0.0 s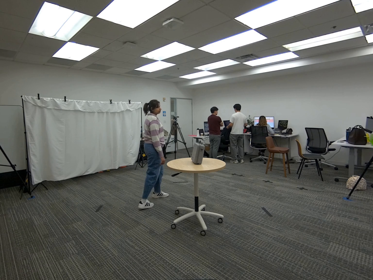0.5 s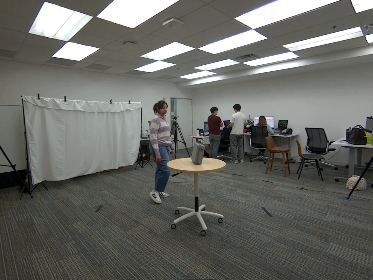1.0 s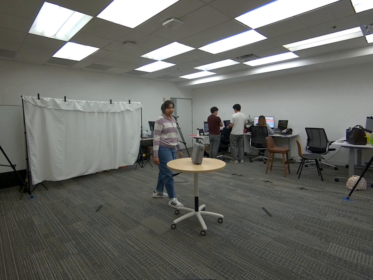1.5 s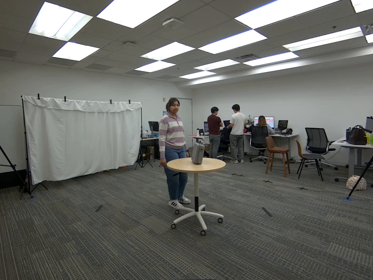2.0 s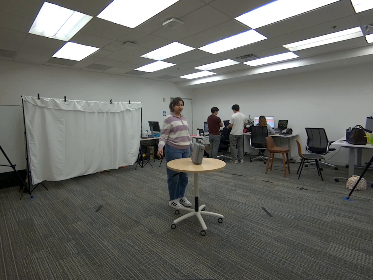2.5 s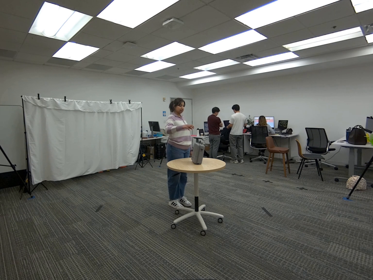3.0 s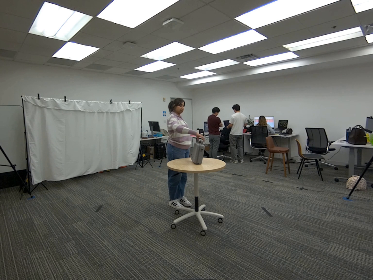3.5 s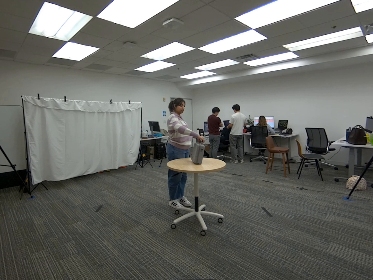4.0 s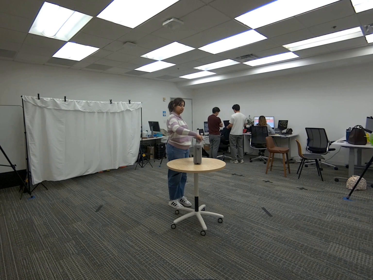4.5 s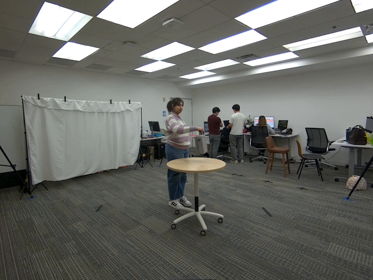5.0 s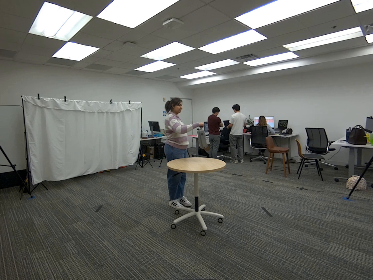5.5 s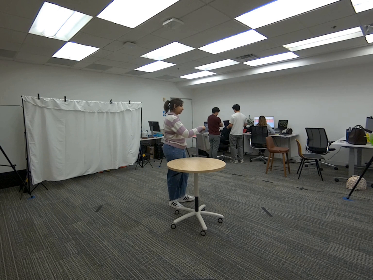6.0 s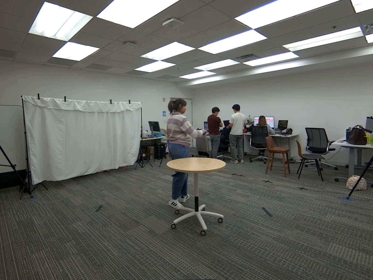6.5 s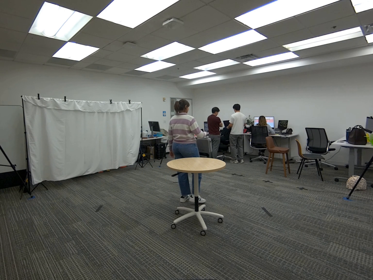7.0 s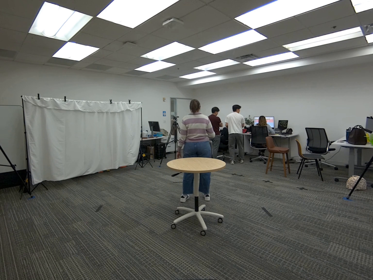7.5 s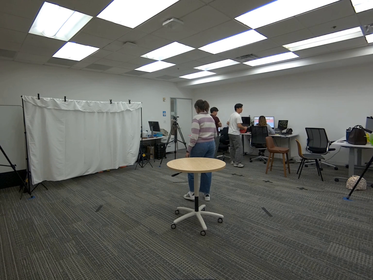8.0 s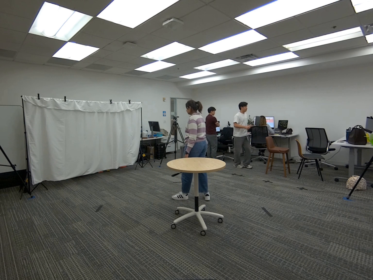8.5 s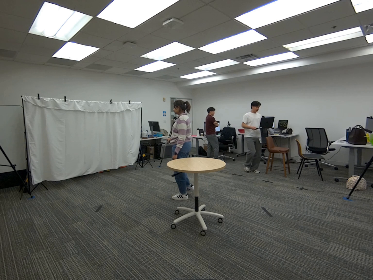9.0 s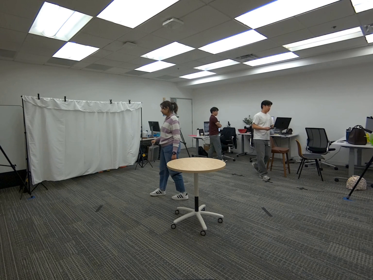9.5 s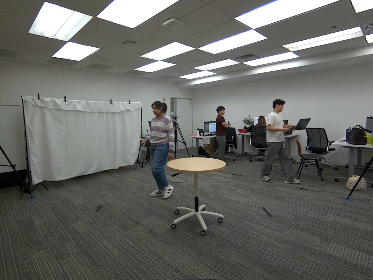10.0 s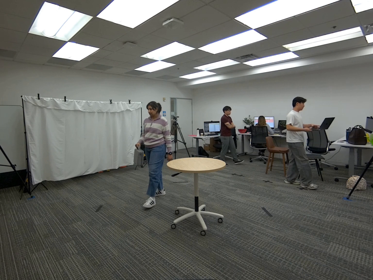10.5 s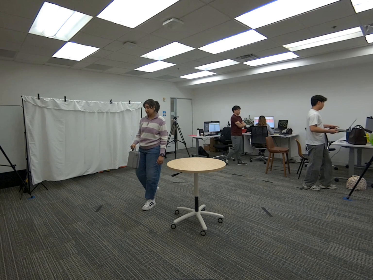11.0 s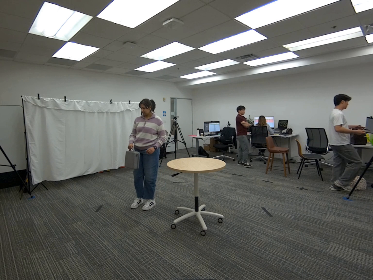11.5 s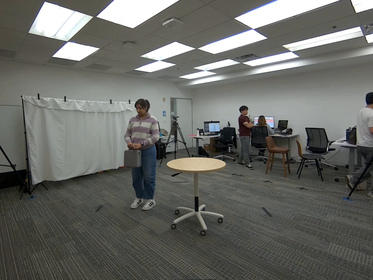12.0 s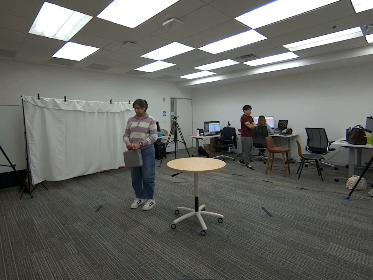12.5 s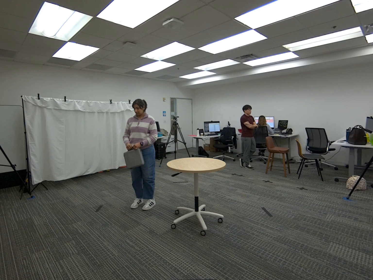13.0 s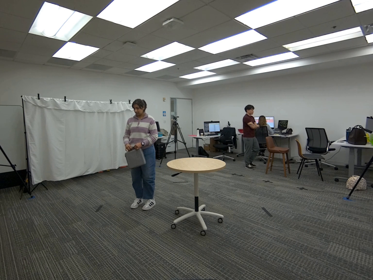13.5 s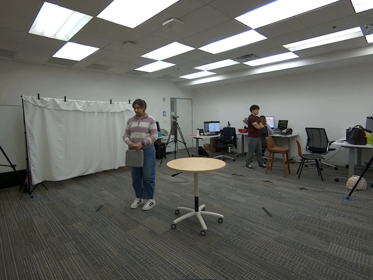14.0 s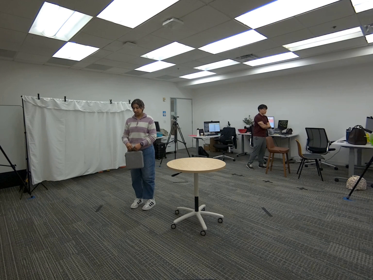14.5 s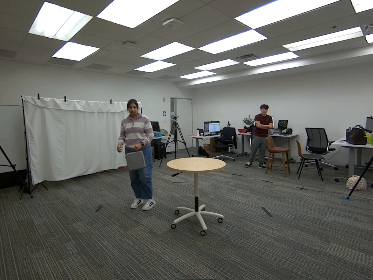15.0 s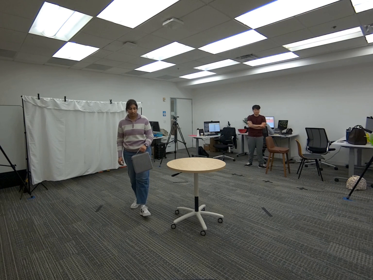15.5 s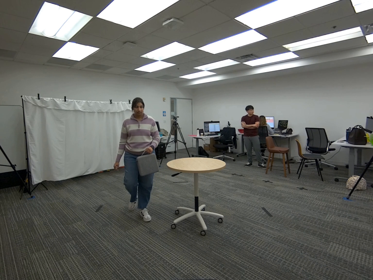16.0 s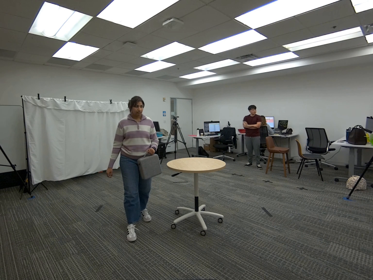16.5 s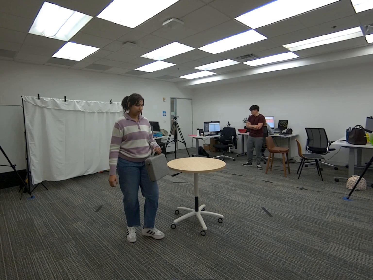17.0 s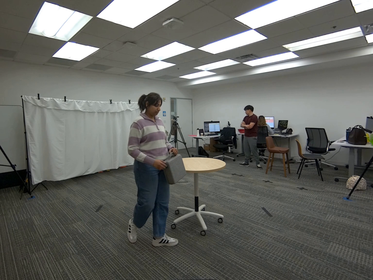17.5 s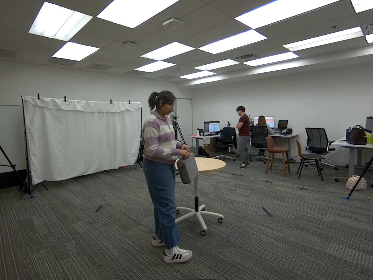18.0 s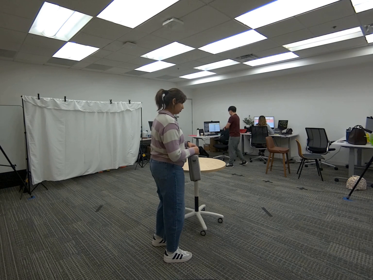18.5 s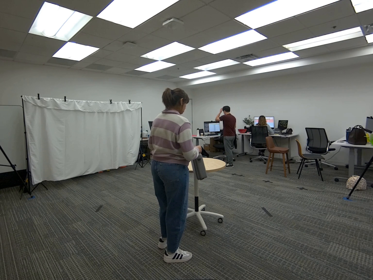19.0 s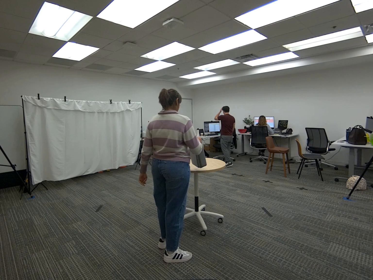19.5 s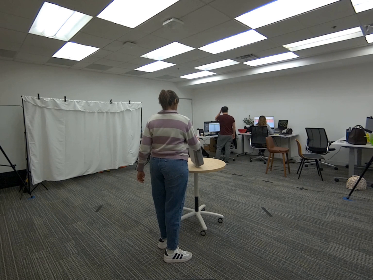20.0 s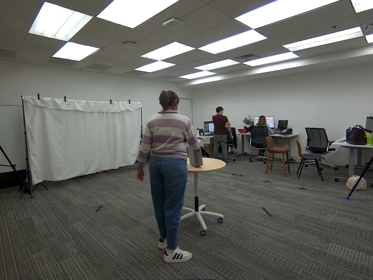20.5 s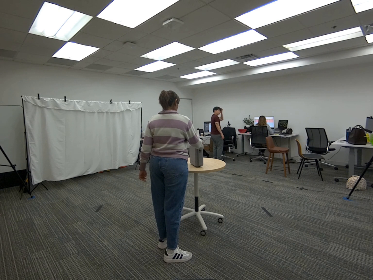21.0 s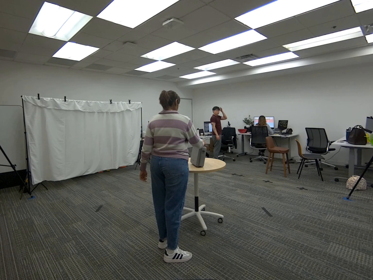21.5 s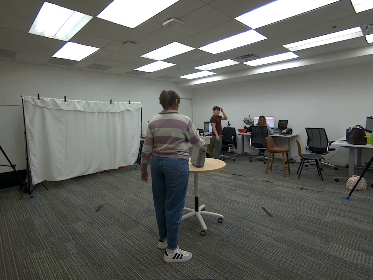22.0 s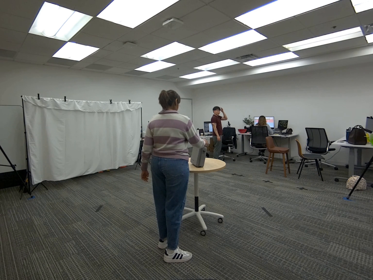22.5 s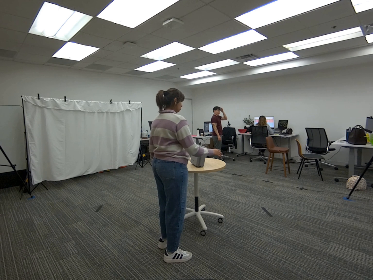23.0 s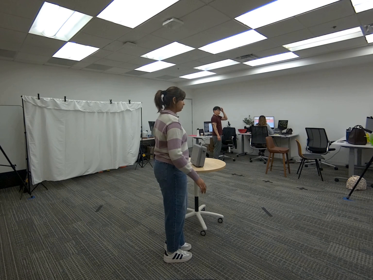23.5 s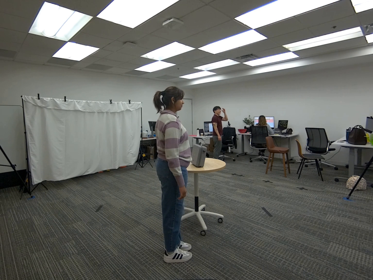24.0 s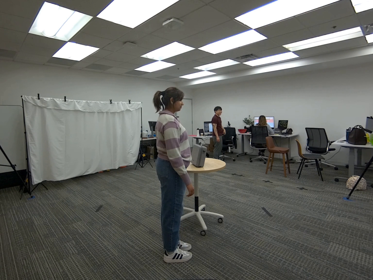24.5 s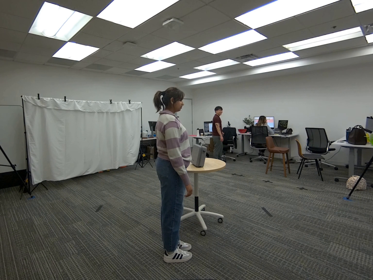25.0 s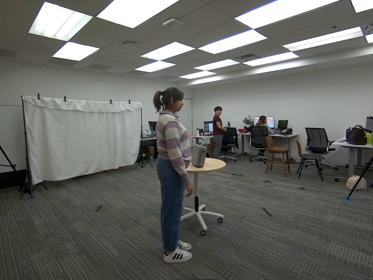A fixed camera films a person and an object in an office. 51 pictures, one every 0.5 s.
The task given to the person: Walk over to the gray case on the round table, pick up from the handle with your right hand, and handover the case to your left hand from the handle and place the case back on the table.
